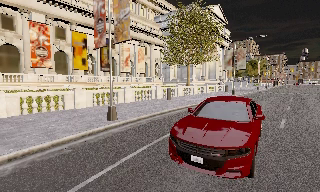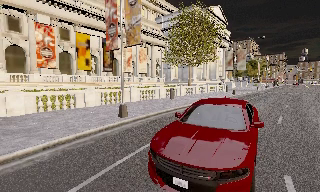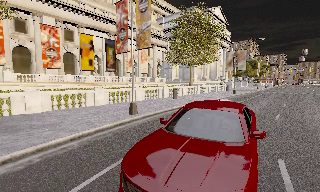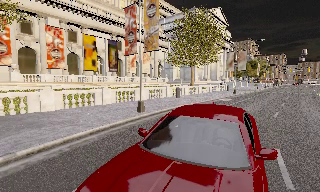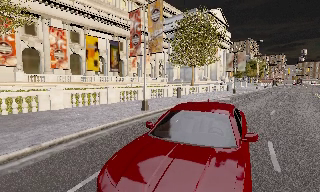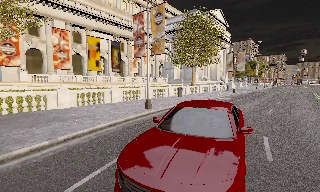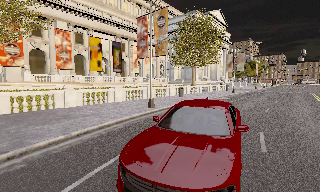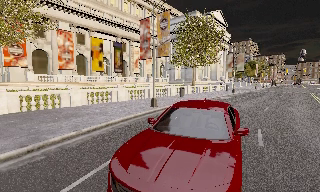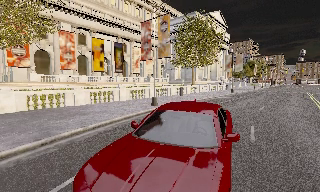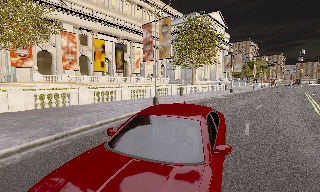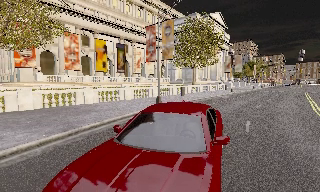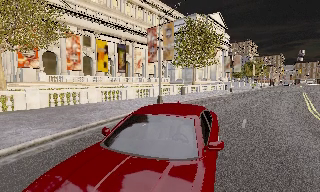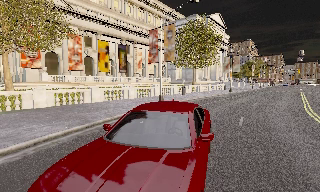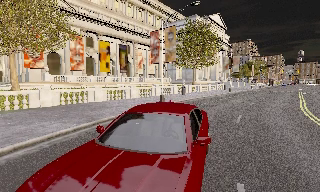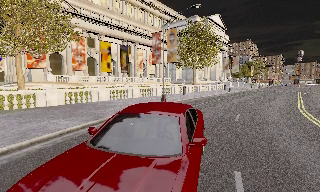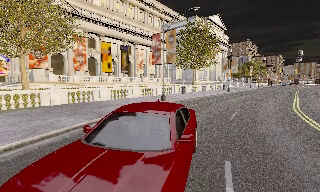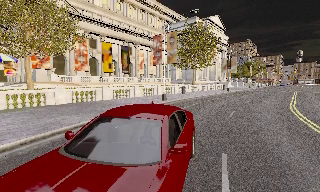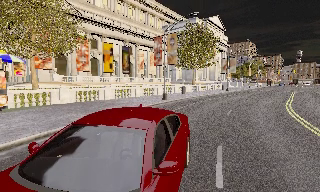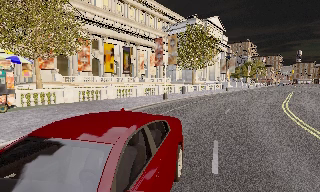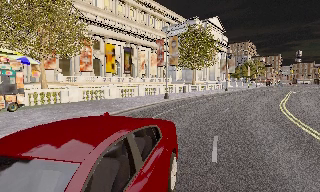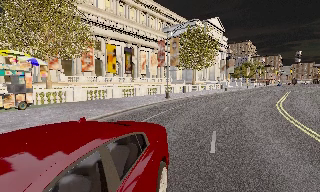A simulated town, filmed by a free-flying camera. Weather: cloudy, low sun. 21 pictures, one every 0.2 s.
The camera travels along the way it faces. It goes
backward.
0.0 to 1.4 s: The camera travels backward and to its left, about 4.5 m, so what stands in front gets smaller. It loses speed.
1.4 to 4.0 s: The camera travels backward, about 6 m, so what stands in front gets smaller.
The film runs forward here.
